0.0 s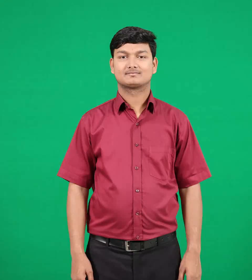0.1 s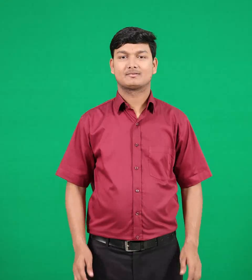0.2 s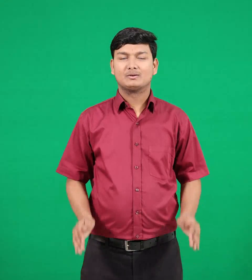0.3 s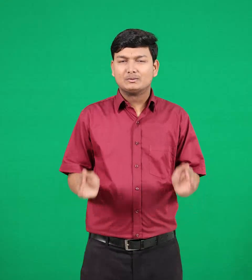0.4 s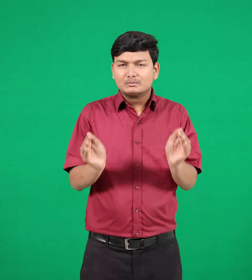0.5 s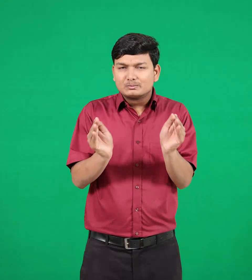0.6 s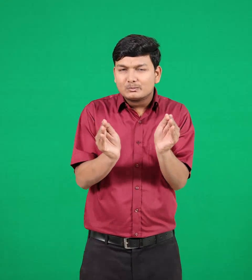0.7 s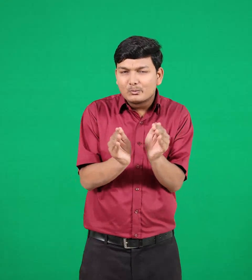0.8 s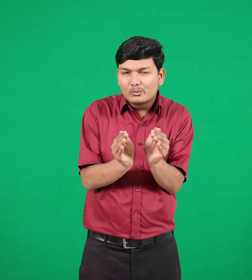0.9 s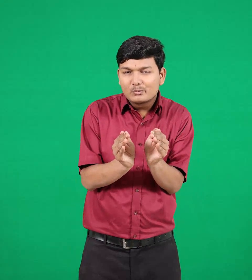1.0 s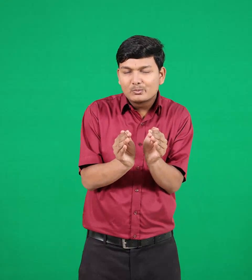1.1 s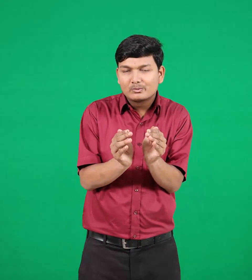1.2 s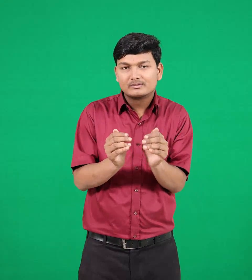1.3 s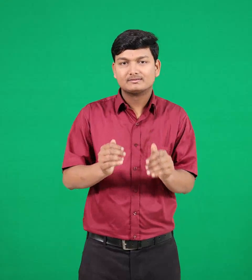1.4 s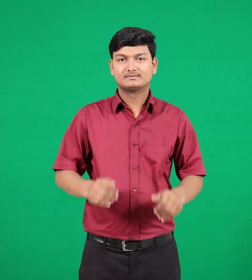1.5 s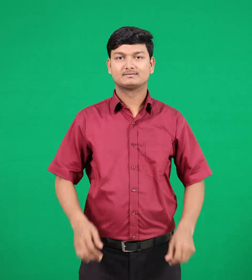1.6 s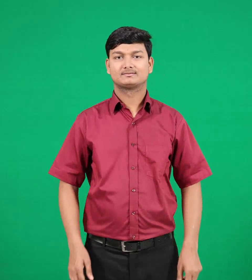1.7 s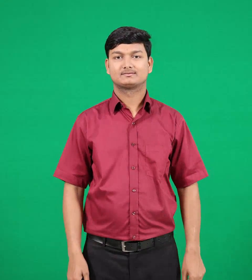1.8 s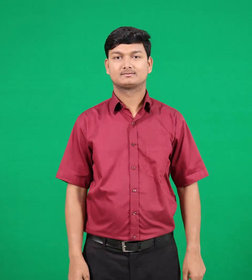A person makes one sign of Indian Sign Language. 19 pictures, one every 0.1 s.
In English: small
